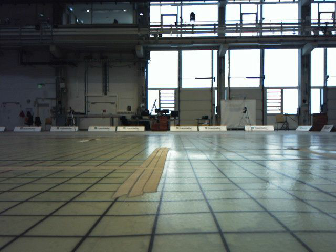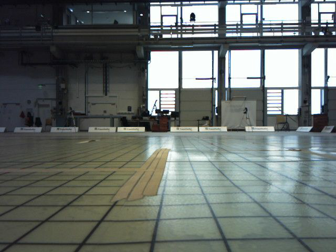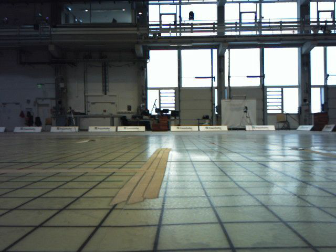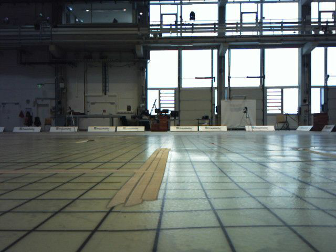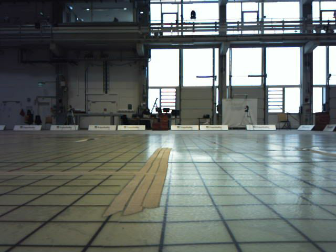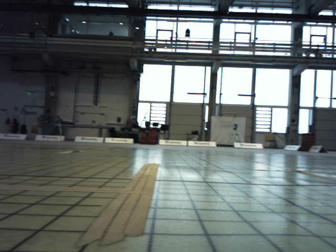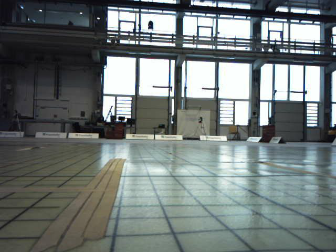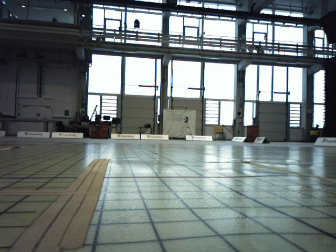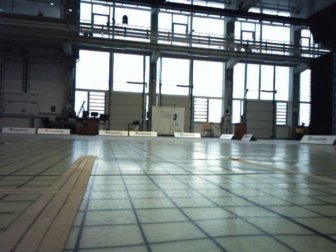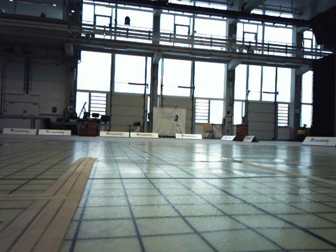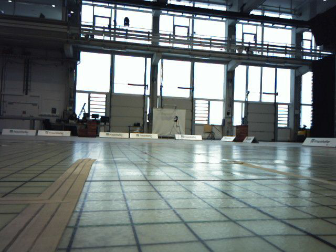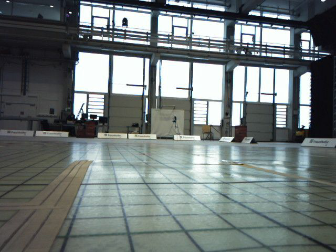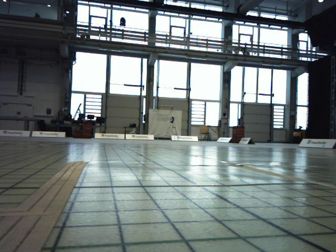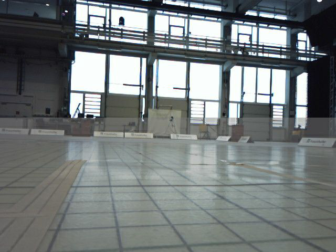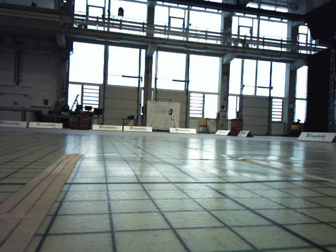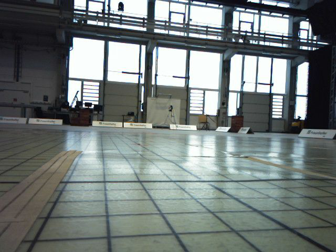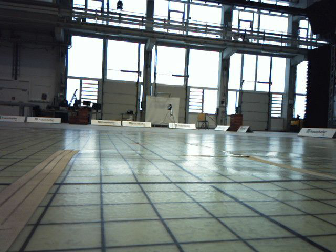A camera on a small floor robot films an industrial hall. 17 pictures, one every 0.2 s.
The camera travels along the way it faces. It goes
forward.
0.0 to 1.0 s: The camera travels forward, about 0.2 m, so what stands in front looms larger.
1.0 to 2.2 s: The camera pans to its right, which is clockwise from overhead, by about 15 degrees. It travels forward, about 0.2 m, so what stands in front looms larger.
2.2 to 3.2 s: The camera travels forward, about 0.2 m, so what stands in front looms larger.
The film runs forward here.
